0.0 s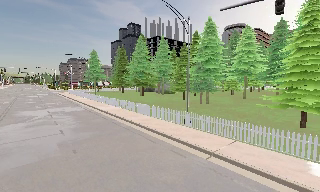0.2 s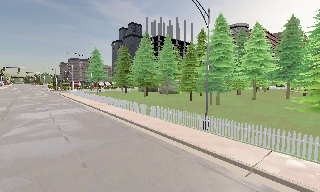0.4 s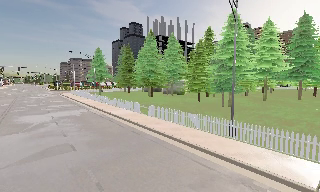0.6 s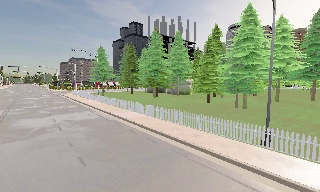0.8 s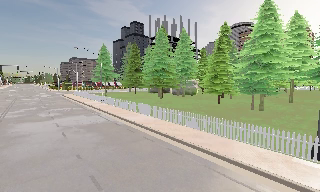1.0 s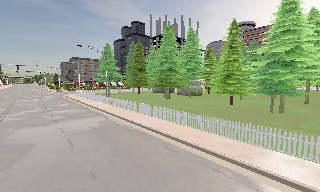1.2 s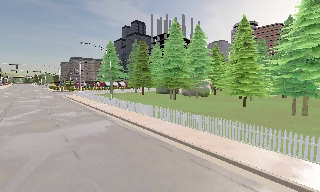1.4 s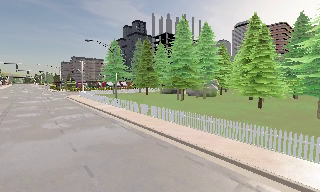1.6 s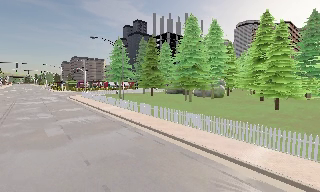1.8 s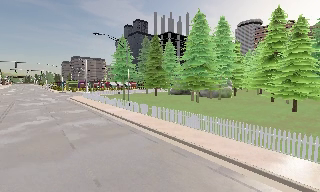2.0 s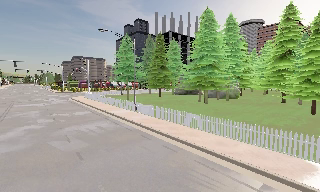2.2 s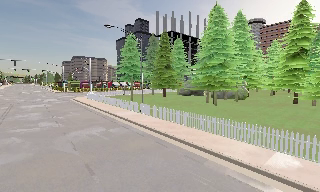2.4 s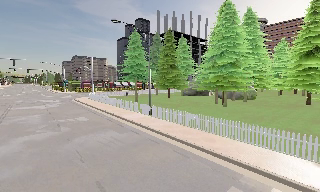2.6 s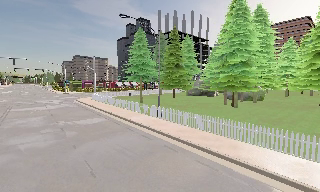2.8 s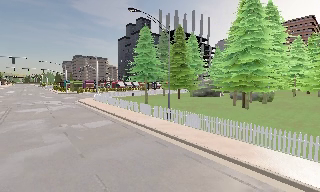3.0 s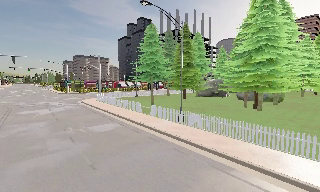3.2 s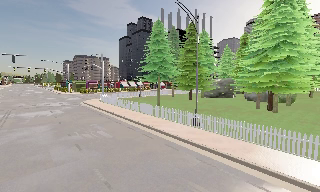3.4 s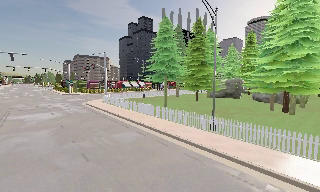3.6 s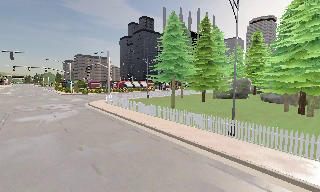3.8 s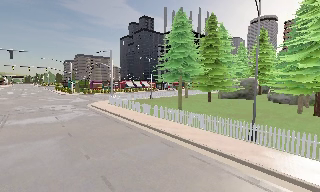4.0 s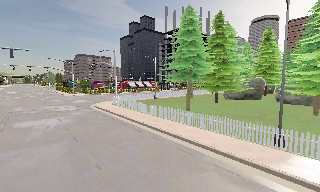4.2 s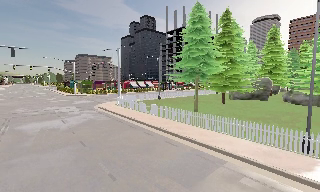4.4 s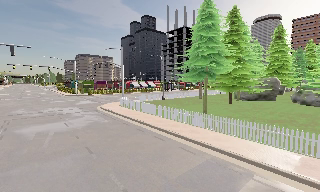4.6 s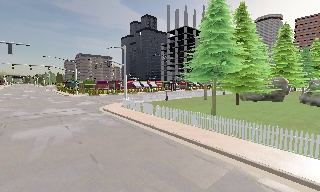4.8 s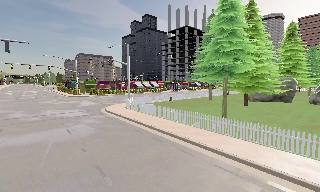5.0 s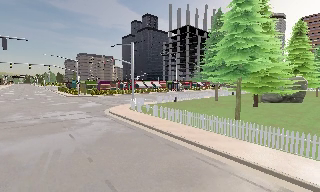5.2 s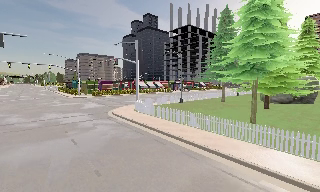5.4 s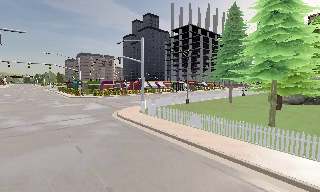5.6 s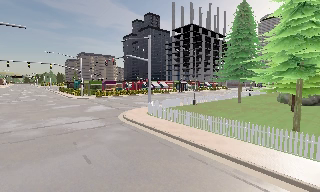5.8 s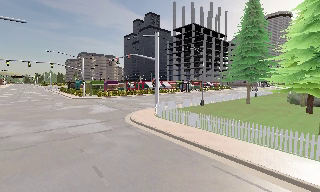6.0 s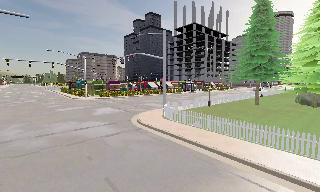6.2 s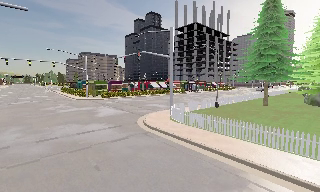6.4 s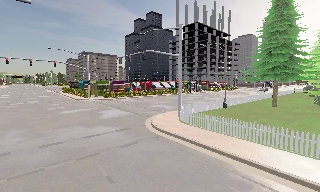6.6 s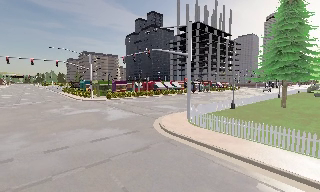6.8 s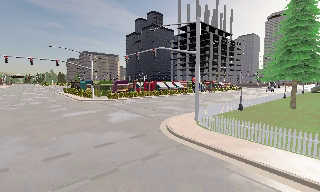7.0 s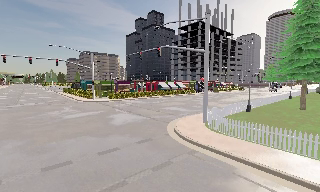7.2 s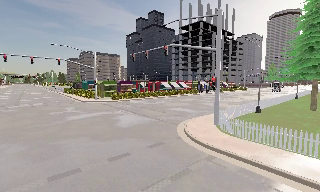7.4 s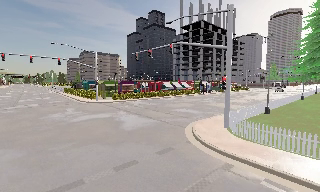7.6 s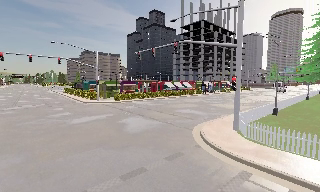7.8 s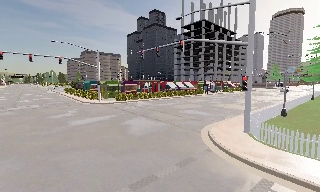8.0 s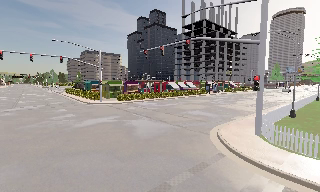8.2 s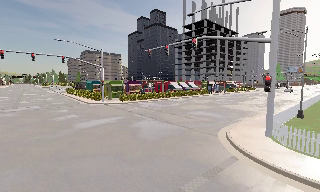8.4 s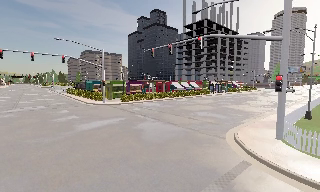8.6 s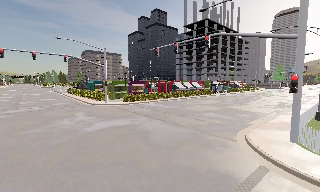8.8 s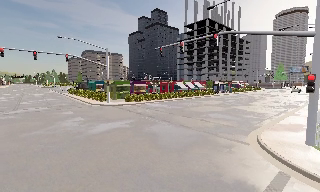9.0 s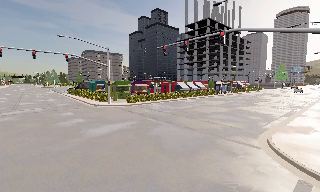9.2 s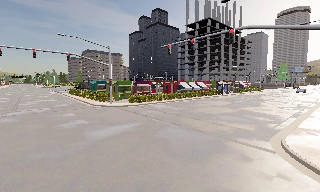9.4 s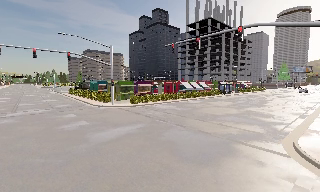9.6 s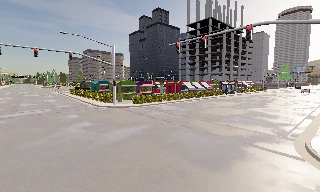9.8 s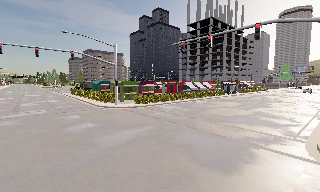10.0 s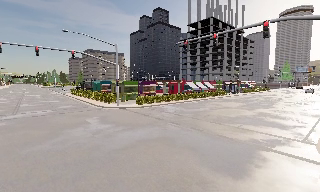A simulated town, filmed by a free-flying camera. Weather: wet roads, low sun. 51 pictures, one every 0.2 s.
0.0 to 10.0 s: The camera travels forward and to its left, about 55 m, so what stands in front looms larger. It loses speed.
The film runs forward here.
